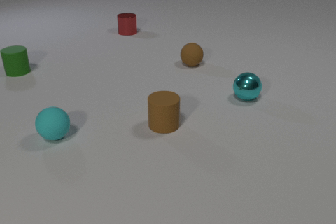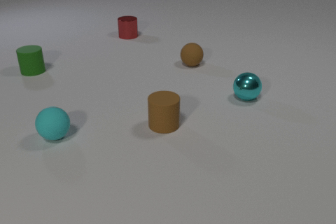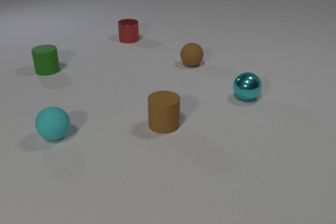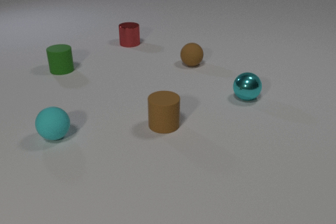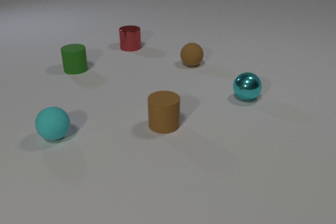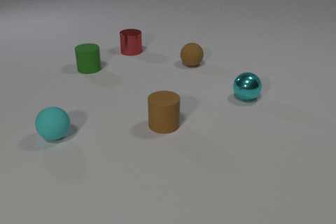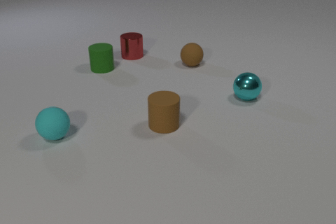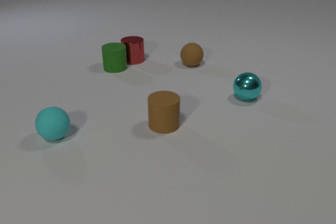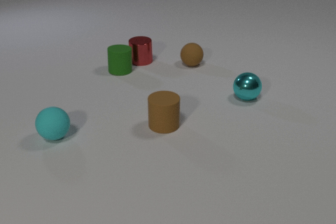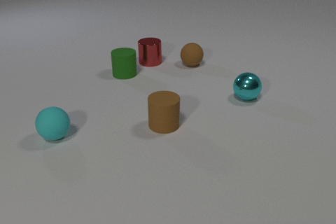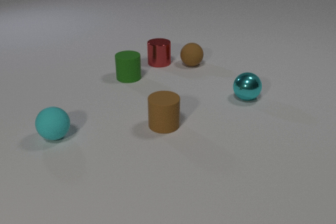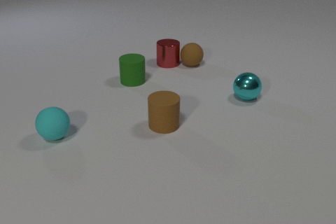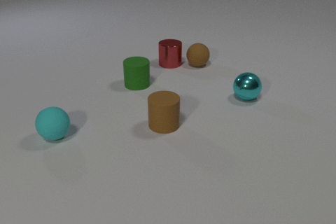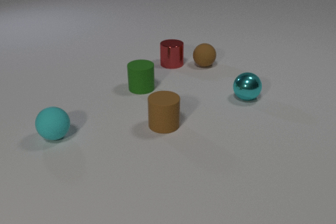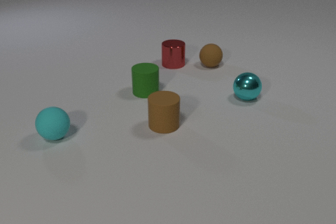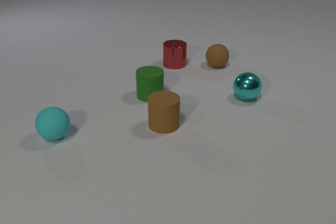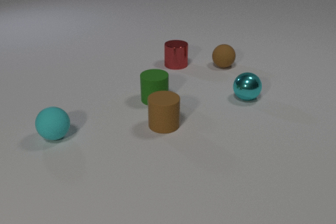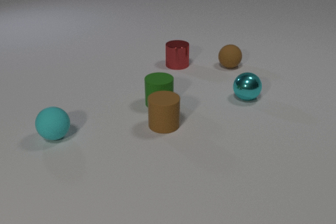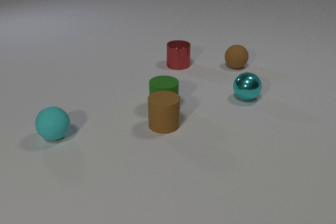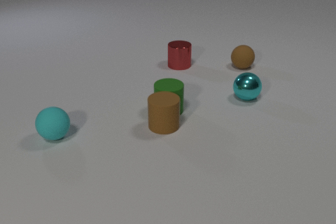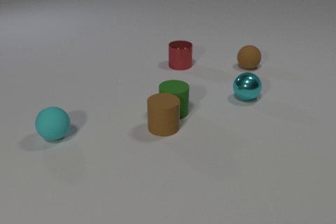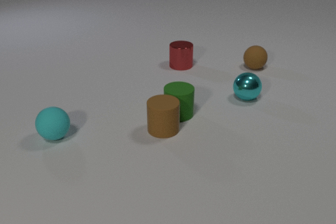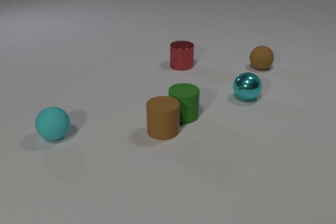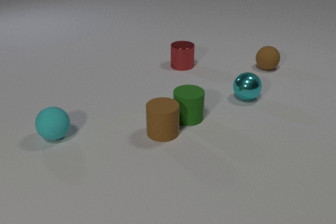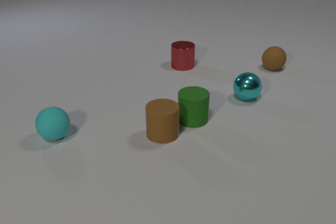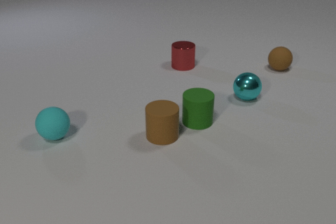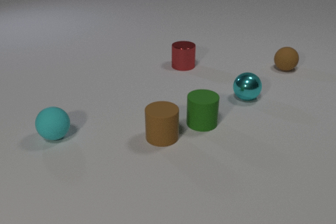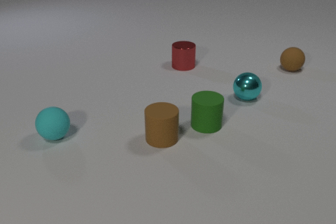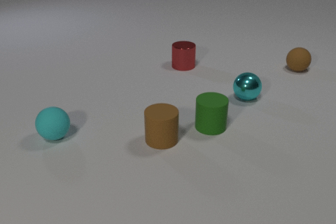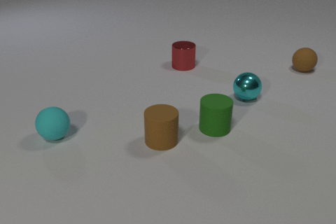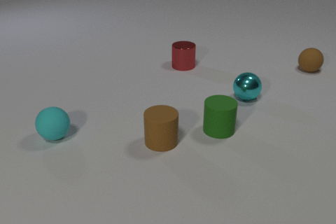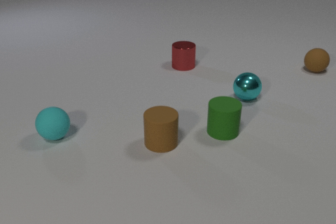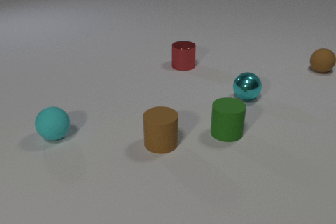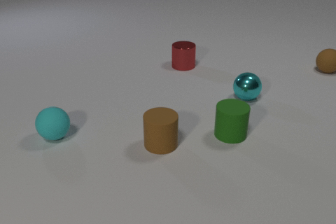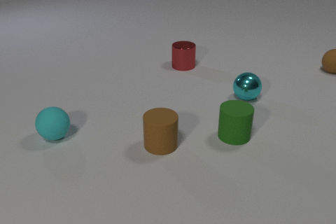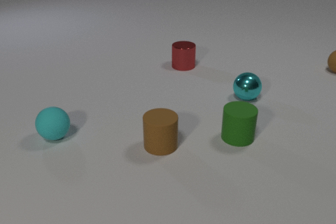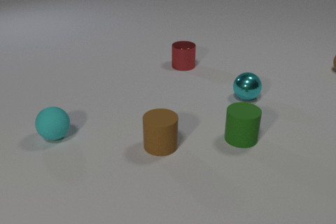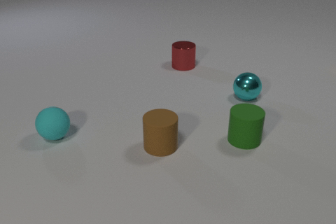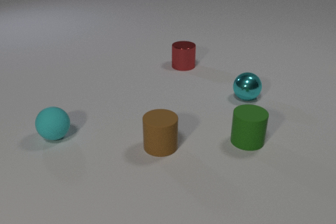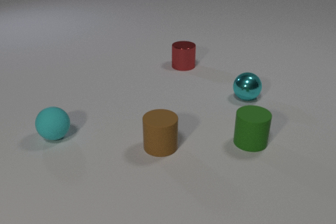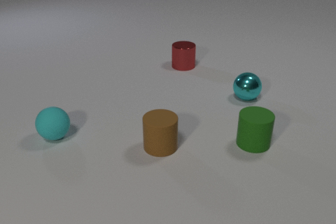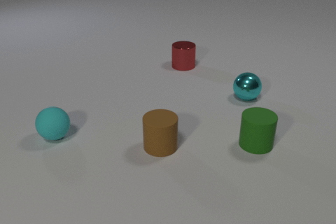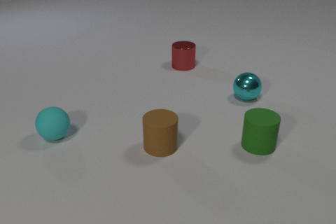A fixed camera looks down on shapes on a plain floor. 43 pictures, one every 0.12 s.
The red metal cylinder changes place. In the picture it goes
toward the camera.
The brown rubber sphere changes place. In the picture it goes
to the right.
0.00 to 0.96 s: The red metal cylinder slides toward the camera. The green rubber cylinder slides to the right. The red metal cylinder and the green rubber cylinder collide.
0.96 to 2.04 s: The red metal cylinder slides to the right. The green rubber cylinder slides toward the camera and to the right. The brown rubber sphere rolls to the right. The red metal cylinder and the brown rubber sphere collide.
2.04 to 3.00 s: The red metal cylinder slides to the right. The green rubber cylinder slides to the right and toward the camera. The brown rubber sphere rolls to the right. The brown rubber cylinder slides toward the camera. The green rubber cylinder and the brown rubber cylinder collide.
3.00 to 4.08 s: The green rubber cylinder slides to the right and toward the camera. The brown rubber sphere rolls to the right. The brown rubber cylinder slides toward the camera.
4.08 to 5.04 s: The green rubber cylinder slides to the right and toward the camera. The brown rubber sphere rolls to the right, leaves at the right edge.
What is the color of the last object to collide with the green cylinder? brown.
Are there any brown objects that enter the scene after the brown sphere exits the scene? no.
How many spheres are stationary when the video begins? 3.
